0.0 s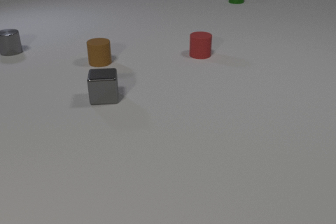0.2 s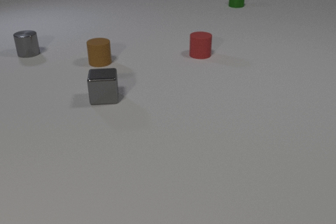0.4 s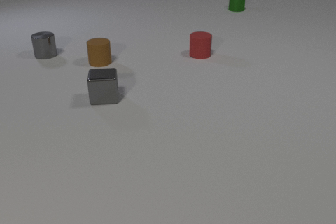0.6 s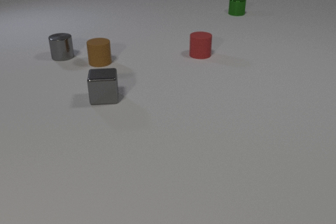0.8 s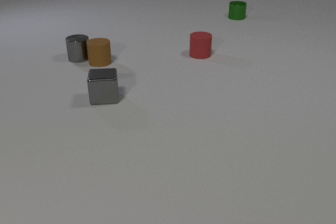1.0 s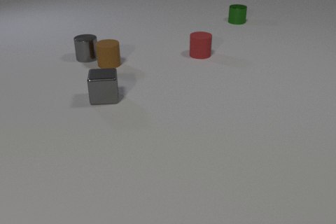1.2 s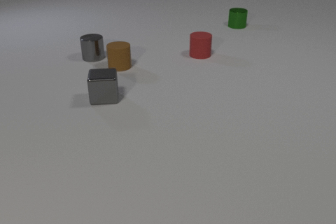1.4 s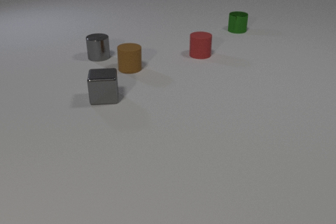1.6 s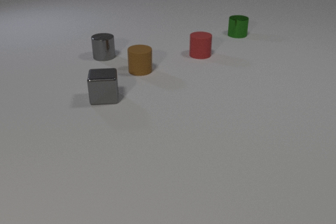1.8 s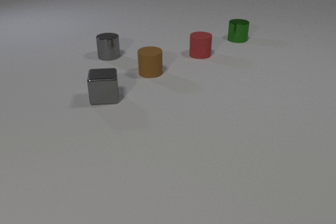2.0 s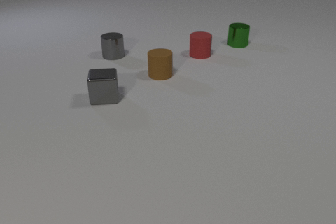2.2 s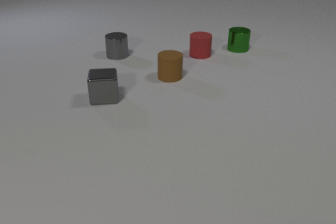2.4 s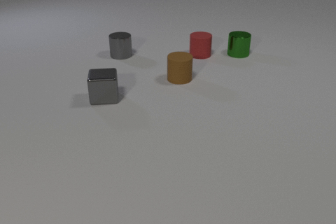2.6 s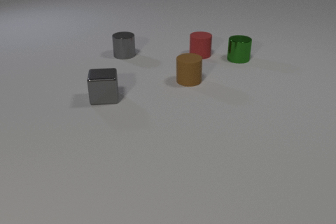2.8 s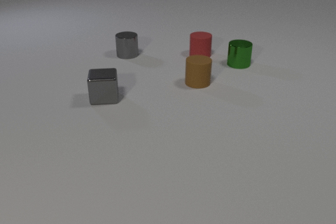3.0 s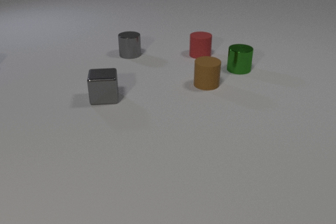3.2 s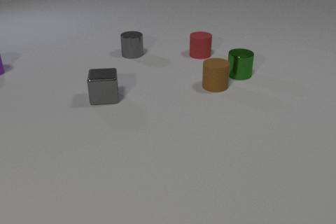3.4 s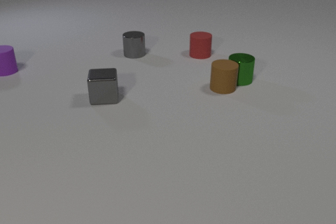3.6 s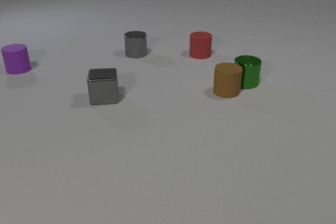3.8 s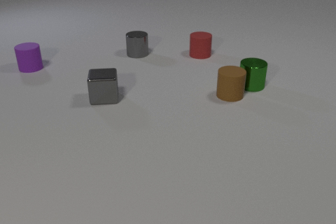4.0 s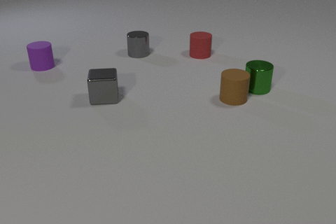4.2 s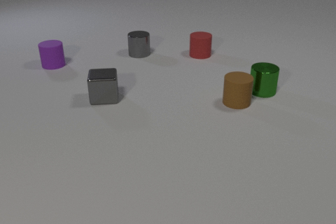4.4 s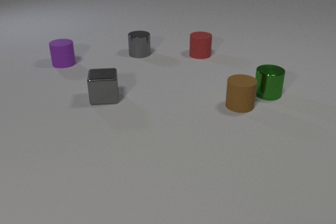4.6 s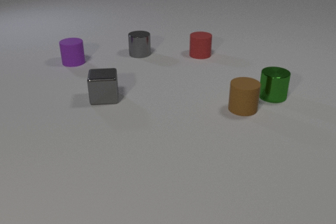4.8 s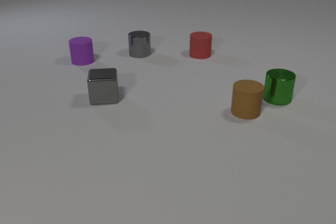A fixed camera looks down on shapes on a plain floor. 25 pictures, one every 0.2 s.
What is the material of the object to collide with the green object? rubber.
Are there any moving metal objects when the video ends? yes.
How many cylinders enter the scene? 1.
0.0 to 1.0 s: The gray metal cylinder slides to the right and toward the camera. The brown rubber cylinder slides to the right and toward the camera. The green metal cylinder slides toward the camera. The gray metal cylinder and the brown rubber cylinder collide.
1.0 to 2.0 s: The gray metal cylinder slides to the right. The brown rubber cylinder slides to the right and toward the camera. The green metal cylinder slides toward the camera.
2.0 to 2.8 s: The gray metal cylinder slides to the right. The brown rubber cylinder slides to the right and toward the camera. The green metal cylinder slides toward the camera.
2.8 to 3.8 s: The gray metal cylinder slides to the right. The brown rubber cylinder slides to the right and toward the camera. The green metal cylinder slides toward the camera. The purple rubber cylinder comes in at the left edge, slides to the right. The brown rubber cylinder and the green metal cylinder collide.
3.8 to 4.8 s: The brown rubber cylinder slides toward the camera and to the right. The green metal cylinder slides to the right and toward the camera. The purple rubber cylinder slides to the right.
